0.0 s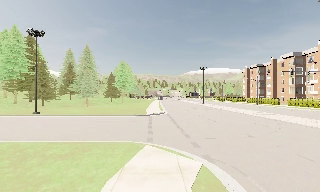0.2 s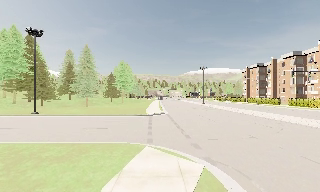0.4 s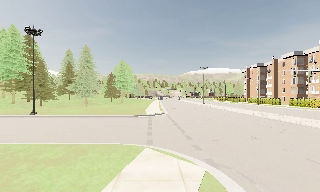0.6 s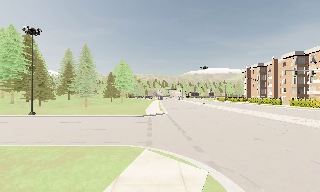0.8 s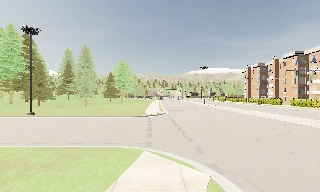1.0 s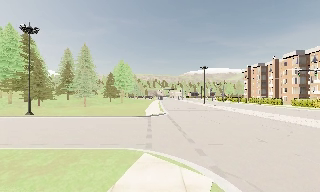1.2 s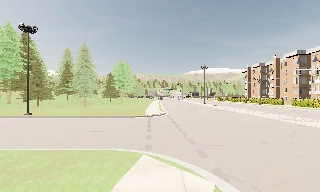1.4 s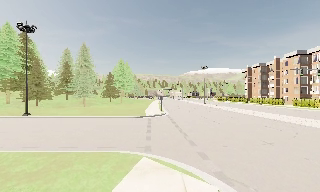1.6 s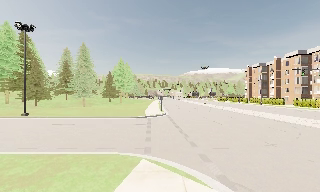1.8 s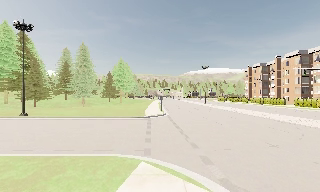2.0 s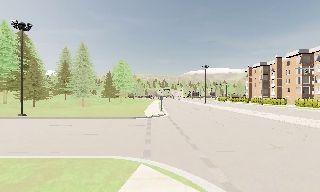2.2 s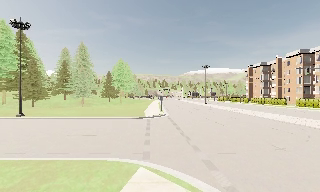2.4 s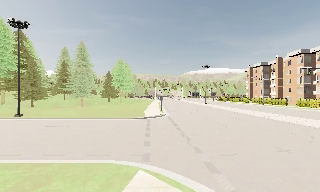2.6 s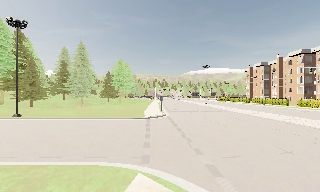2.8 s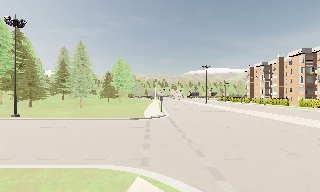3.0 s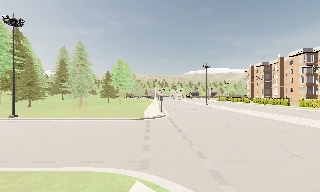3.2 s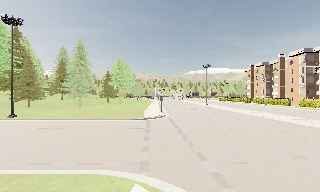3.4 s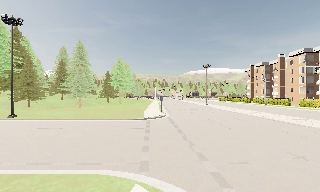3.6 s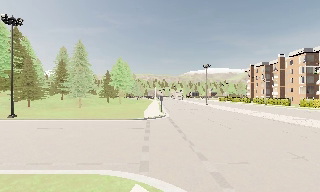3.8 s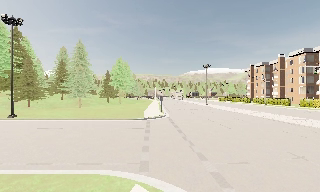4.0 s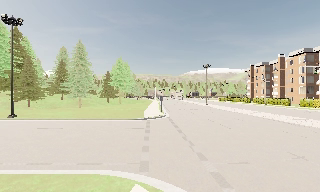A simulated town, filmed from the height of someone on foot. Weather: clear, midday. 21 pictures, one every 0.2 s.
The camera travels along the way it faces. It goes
forward.
0.0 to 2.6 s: The camera travels forward, about 3 m, so what stands in front looms larger.
2.6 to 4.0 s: The camera travels forward, about 0.5 m, so what stands in front looms larger. It loses speed.
The film runs forward here.
